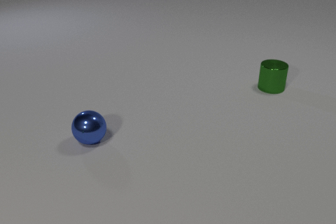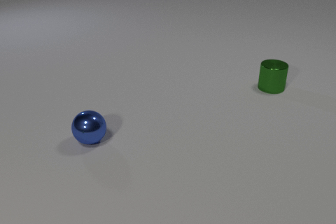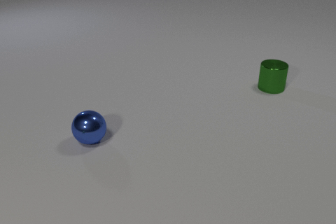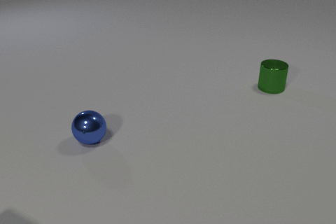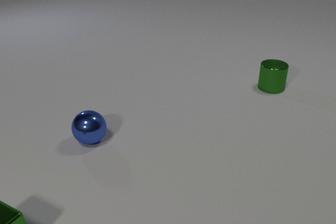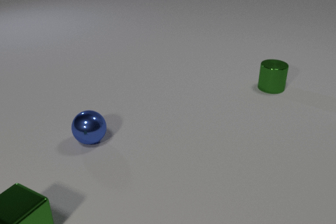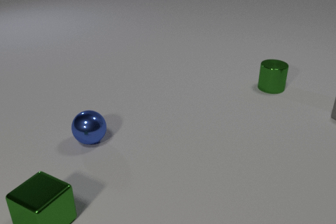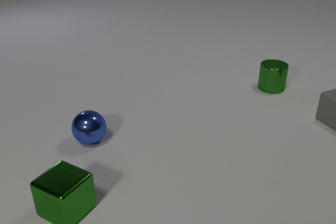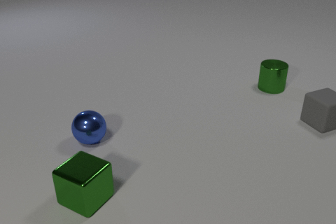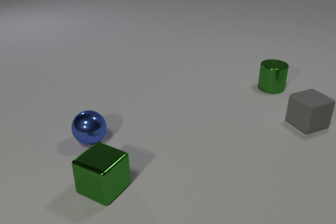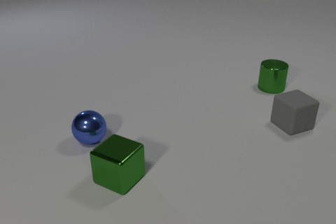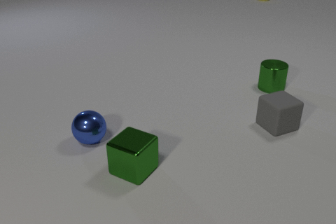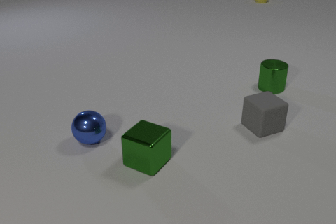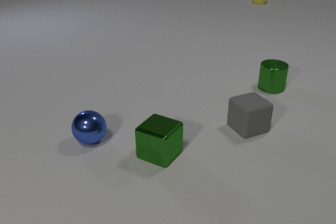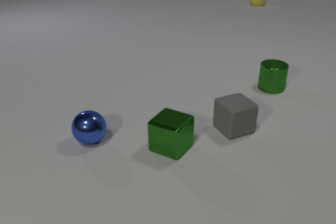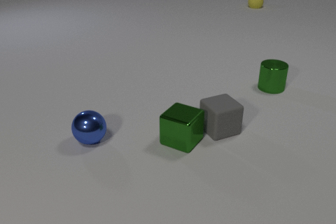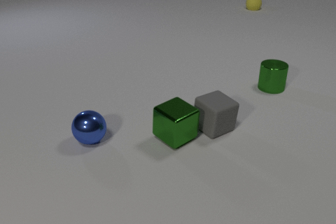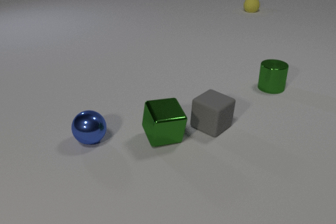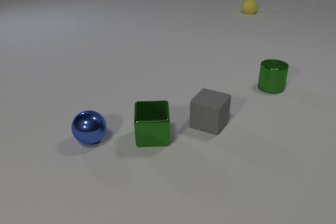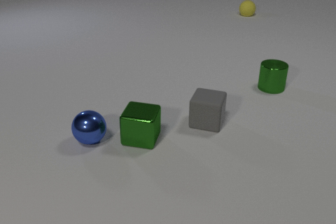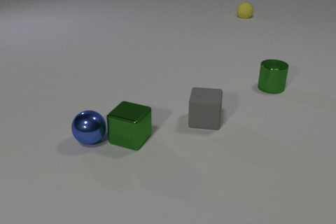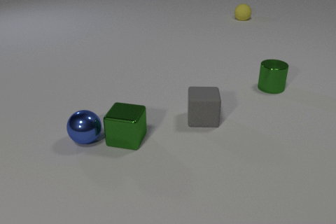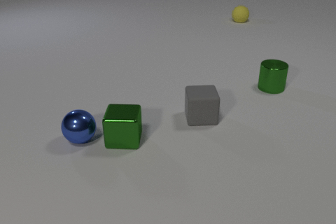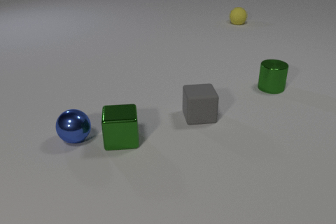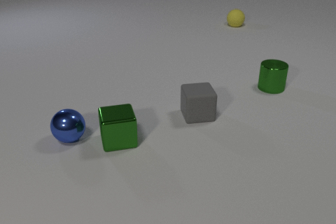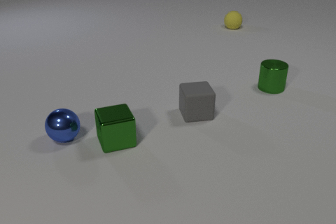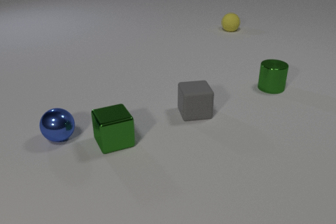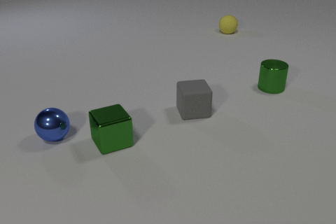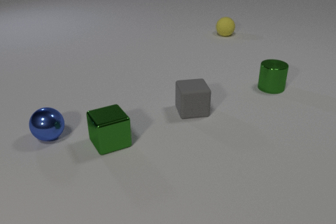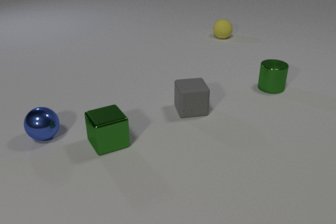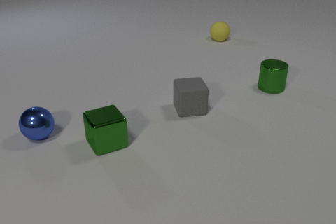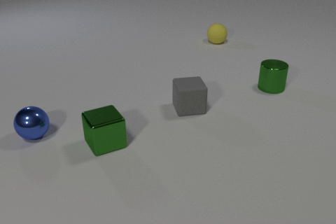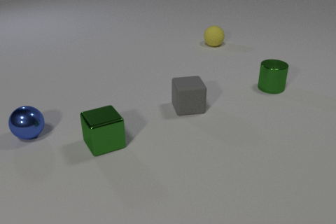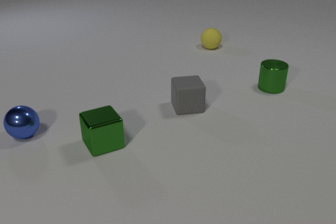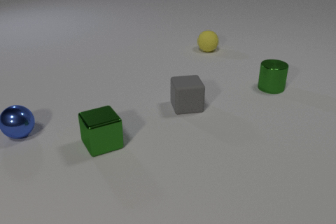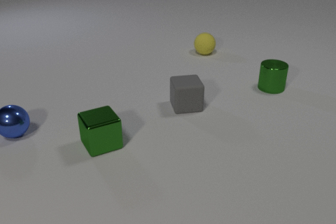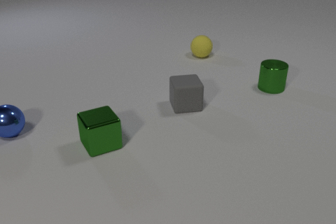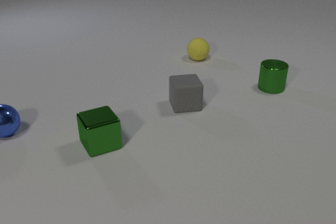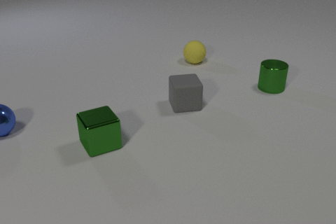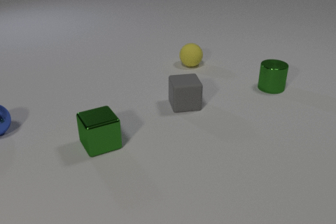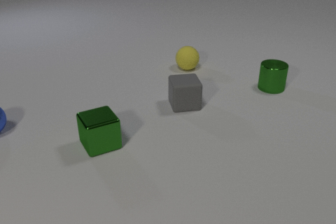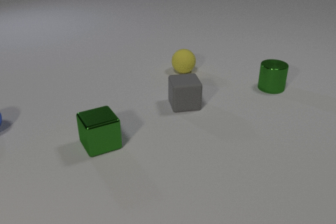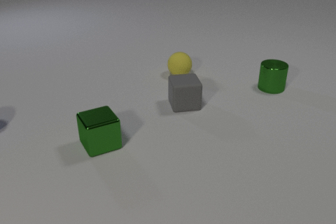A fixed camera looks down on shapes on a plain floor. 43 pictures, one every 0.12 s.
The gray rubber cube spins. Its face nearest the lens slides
to the right.
The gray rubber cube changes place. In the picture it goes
to the left.
0.00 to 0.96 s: The green metal cube comes in at the bottom edge, slides to the right and away from the camera. The gray rubber cube comes in at the right edge, slides to the left and toward the camera.
0.96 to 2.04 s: The green metal cube slides away from the camera and to the right, spins clockwise seen from above by about 45 degrees, its near face sliding to the left. The gray rubber cube slides to the left, spins counterclockwise seen from above by about 30 degrees, its near face sliding to the right. The yellow rubber sphere comes in at the top edge, rolls toward the camera. The green metal cube and the gray rubber cube collide.
2.04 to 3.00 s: The green metal cube slides to the left. The gray rubber cube slides away from the camera and to the left, spins so that its near face slides to the right, counterclockwise seen from above. The blue metal sphere rolls to the left. The yellow rubber sphere rolls toward the camera. The green metal cube and the blue metal sphere collide.
3.00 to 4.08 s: The green metal cube slides to the left. The gray rubber cube slides away from the camera and to the left. The blue metal sphere rolls to the left and away from the camera. The yellow rubber sphere rolls toward the camera.
4.08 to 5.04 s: The blue metal sphere rolls to the left and away from the camera, leaves at the left edge. The yellow rubber sphere rolls toward the camera and to the left.
What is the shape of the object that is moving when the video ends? sphere.
Are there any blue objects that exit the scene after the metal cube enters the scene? yes.
How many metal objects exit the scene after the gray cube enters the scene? 1.
